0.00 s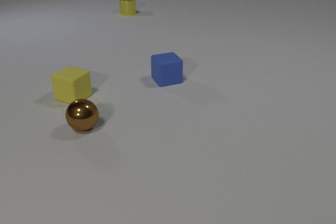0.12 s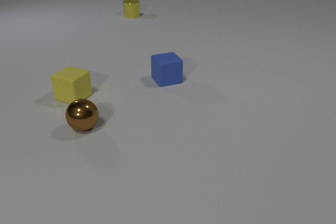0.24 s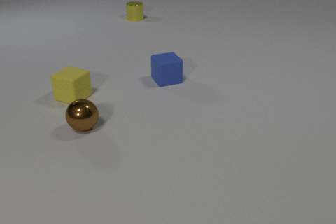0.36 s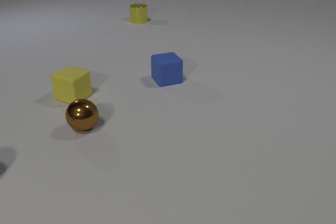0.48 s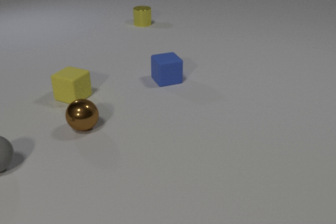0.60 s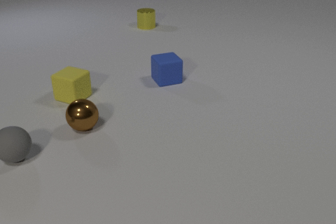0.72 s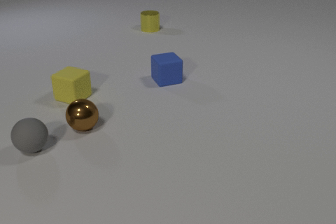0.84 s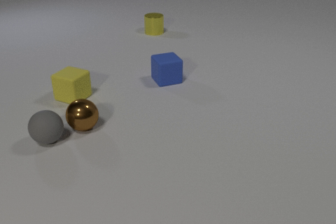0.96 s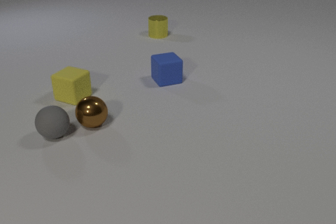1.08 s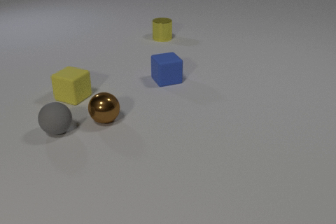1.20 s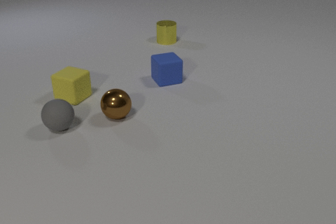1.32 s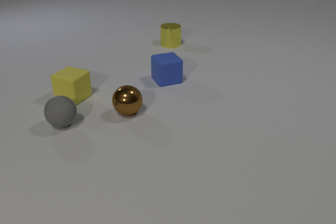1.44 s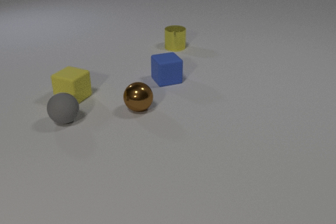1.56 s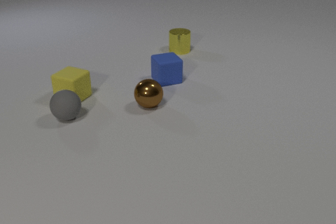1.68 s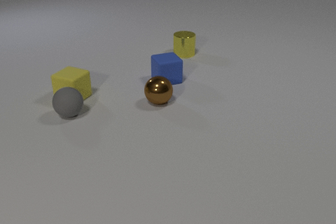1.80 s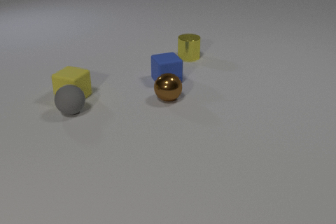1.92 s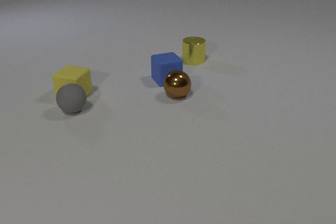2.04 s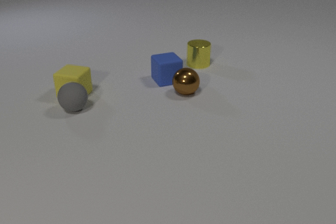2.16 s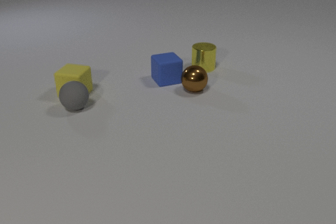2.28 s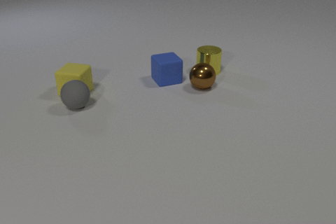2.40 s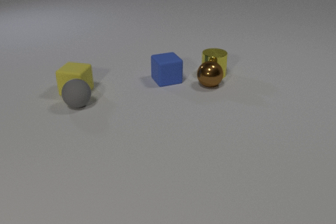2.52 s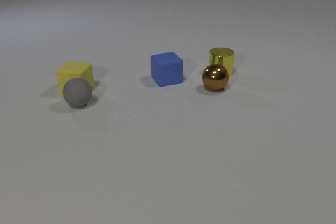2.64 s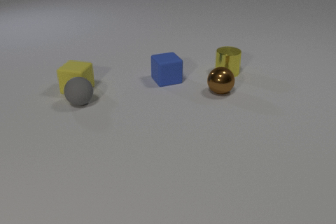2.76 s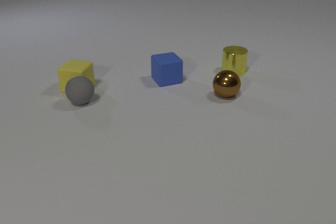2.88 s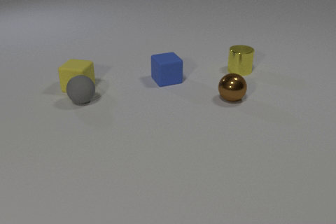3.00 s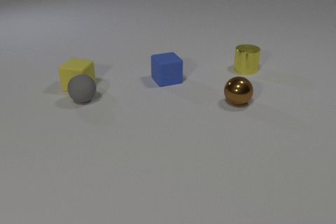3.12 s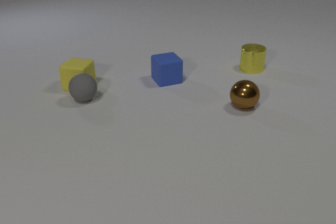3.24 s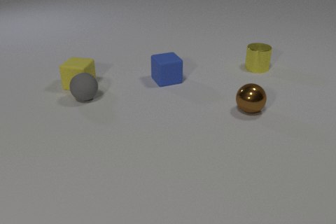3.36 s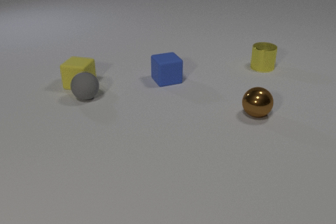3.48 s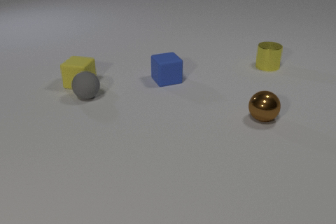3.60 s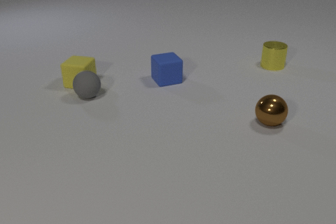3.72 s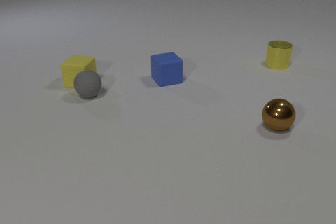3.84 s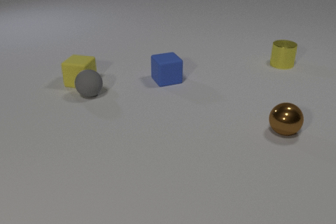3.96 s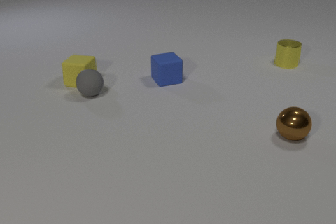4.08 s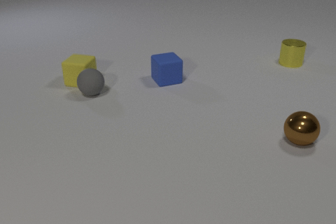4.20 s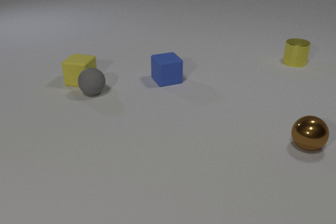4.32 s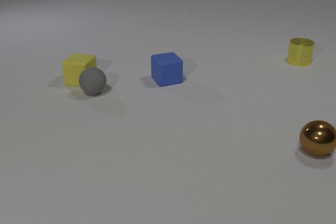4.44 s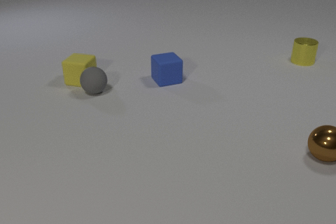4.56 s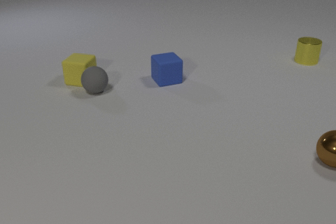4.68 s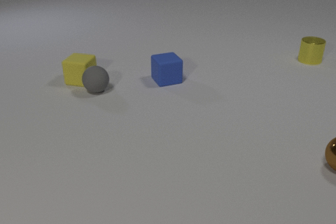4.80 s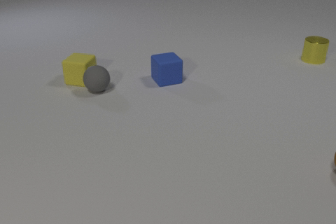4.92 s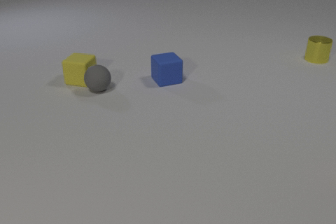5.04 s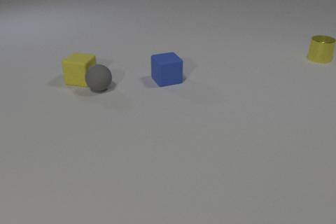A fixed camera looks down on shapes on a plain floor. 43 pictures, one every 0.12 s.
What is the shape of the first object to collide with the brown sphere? sphere.
What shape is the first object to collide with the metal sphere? sphere.
Are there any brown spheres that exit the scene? yes.
0.00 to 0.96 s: The gray rubber sphere comes in at the left edge, rolls to the right and away from the camera. The brown metal sphere rolls to the right. The yellow metal cylinder slides toward the camera. The gray rubber sphere and the brown metal sphere collide.
0.96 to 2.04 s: The gray rubber sphere rolls away from the camera and to the right. The brown metal sphere rolls to the right and away from the camera. The yellow metal cylinder slides toward the camera and to the right. The yellow rubber cube slides away from the camera. The gray rubber sphere and the yellow rubber cube collide.
2.04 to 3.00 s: The gray rubber sphere rolls away from the camera and to the right. The brown metal sphere rolls to the right. The yellow metal cylinder slides to the right. The yellow rubber cube slides away from the camera. The brown metal sphere and the yellow metal cylinder collide.
3.00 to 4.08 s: The gray rubber sphere rolls away from the camera and to the right. The brown metal sphere rolls to the right and toward the camera. The yellow metal cylinder slides to the right and away from the camera. The yellow rubber cube slides away from the camera.
4.08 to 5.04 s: The gray rubber sphere rolls away from the camera and to the right. The brown metal sphere rolls to the right and toward the camera, leaves at the right edge. The yellow metal cylinder slides to the right and away from the camera.
